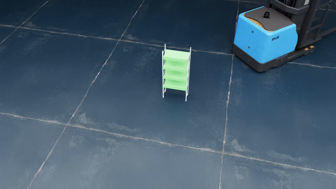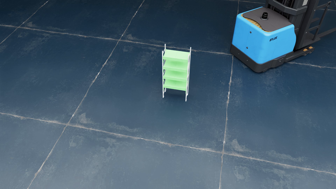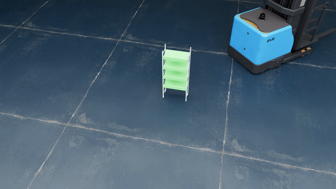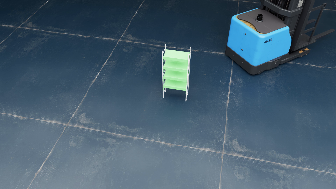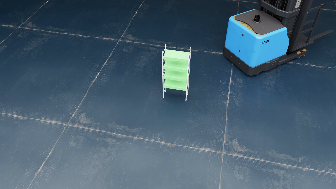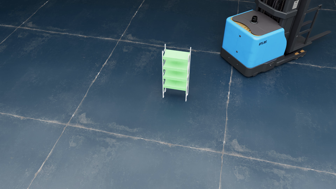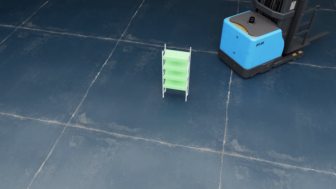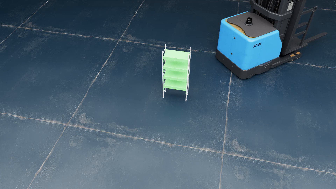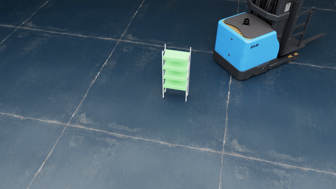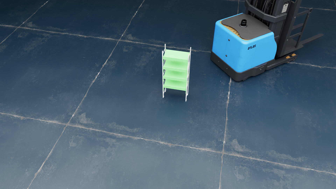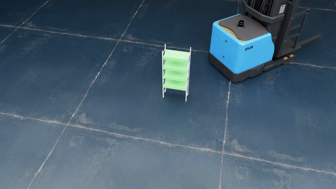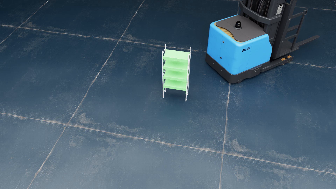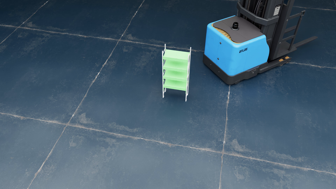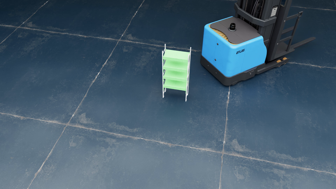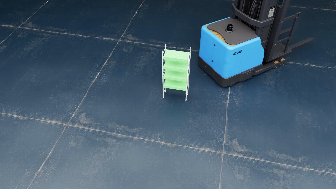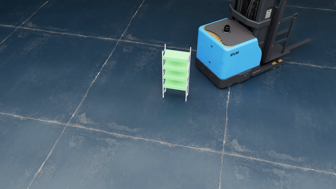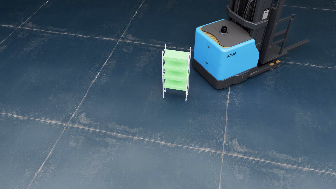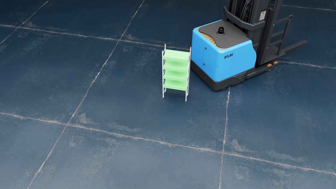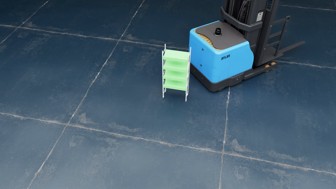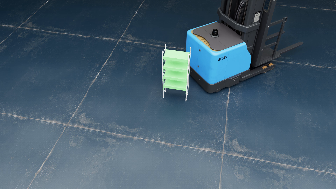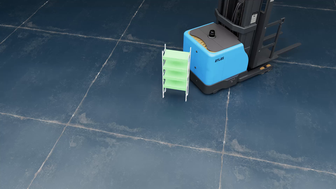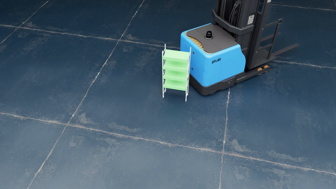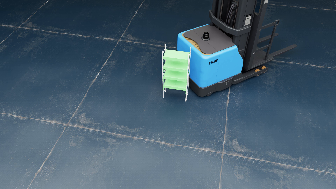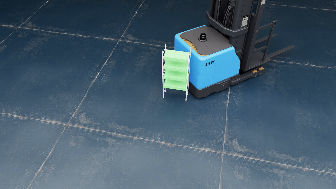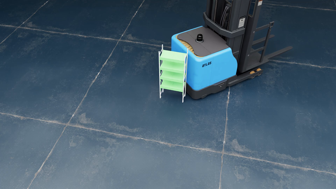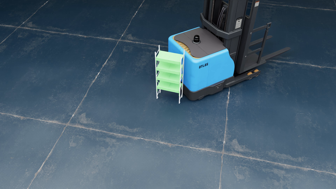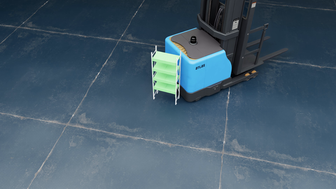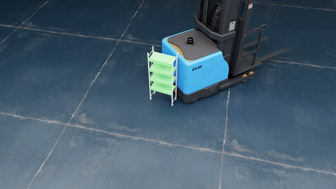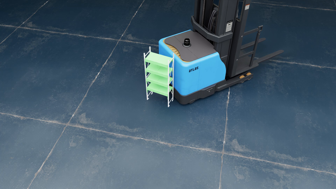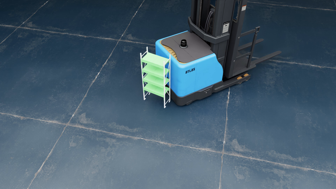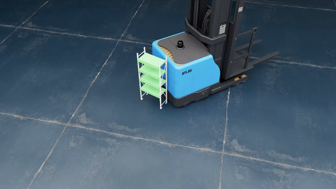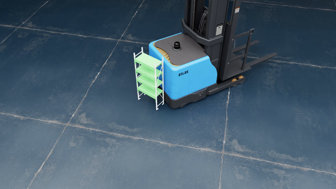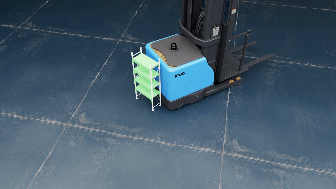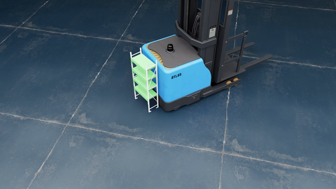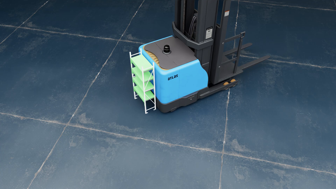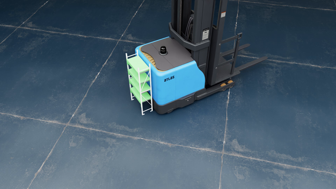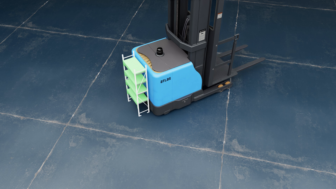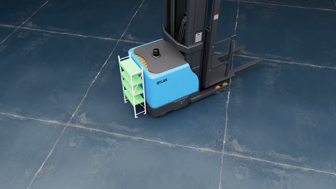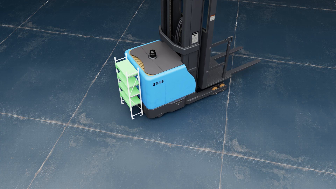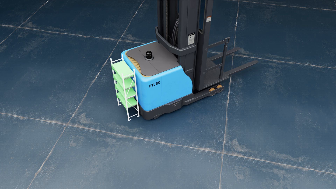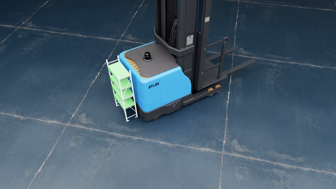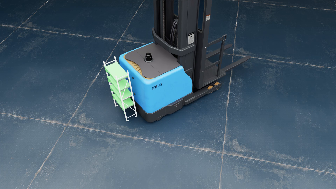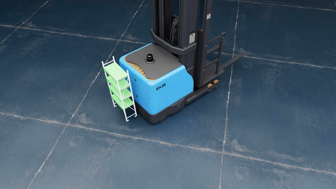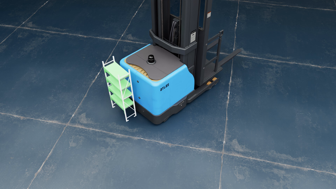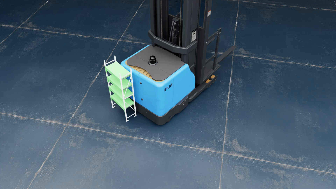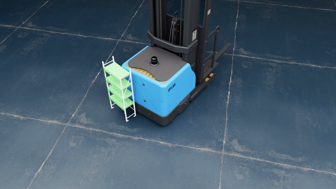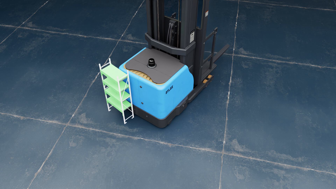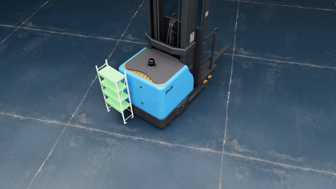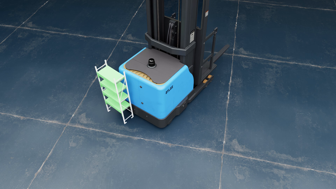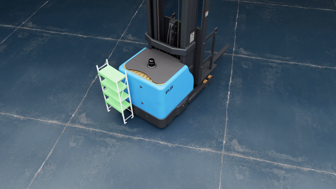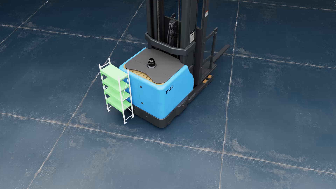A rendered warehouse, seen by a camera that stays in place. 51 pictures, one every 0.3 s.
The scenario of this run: A forklift runs into an object in its way.
